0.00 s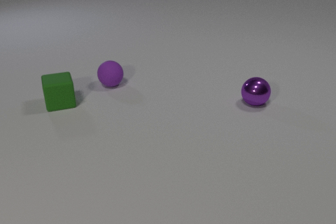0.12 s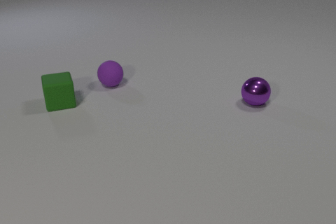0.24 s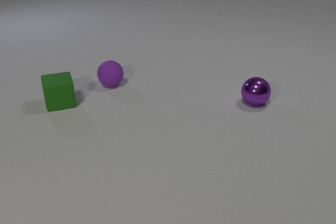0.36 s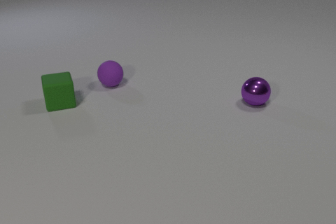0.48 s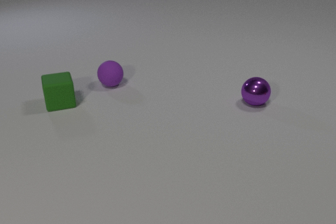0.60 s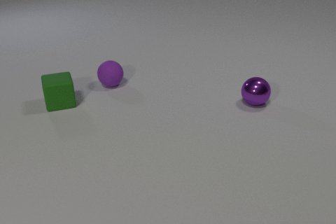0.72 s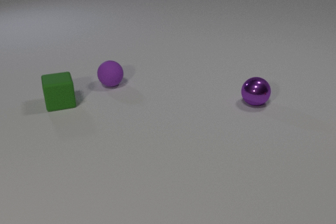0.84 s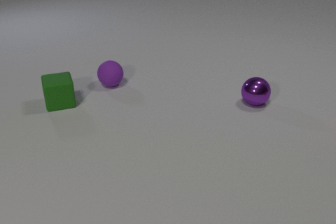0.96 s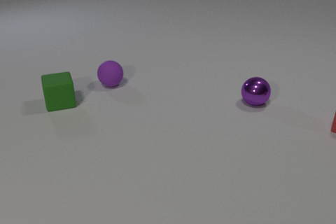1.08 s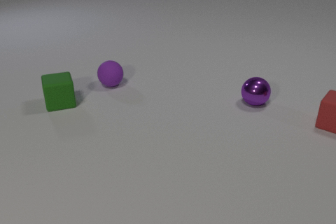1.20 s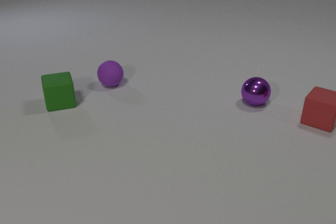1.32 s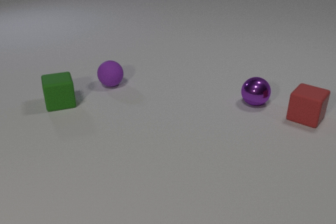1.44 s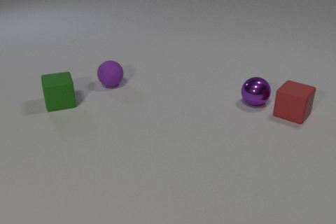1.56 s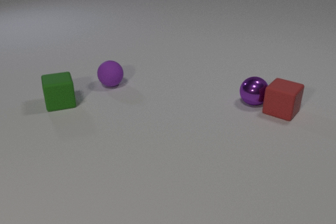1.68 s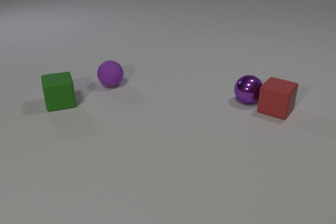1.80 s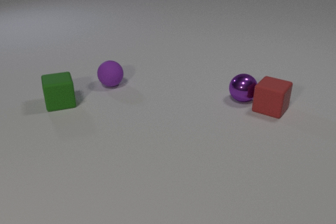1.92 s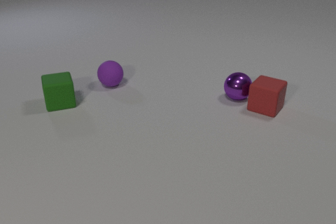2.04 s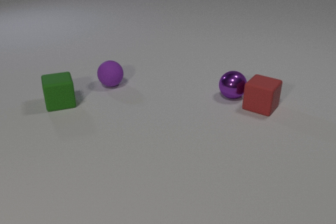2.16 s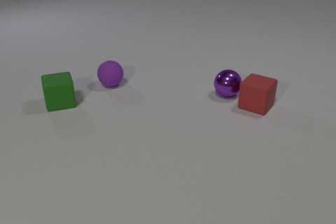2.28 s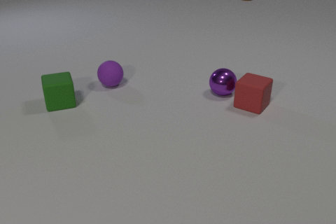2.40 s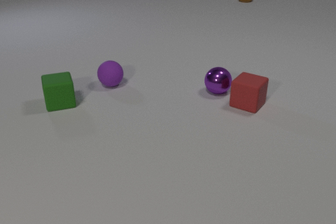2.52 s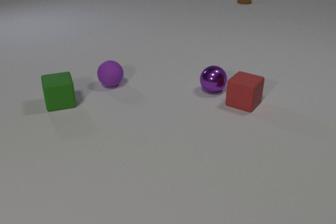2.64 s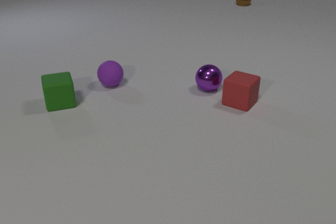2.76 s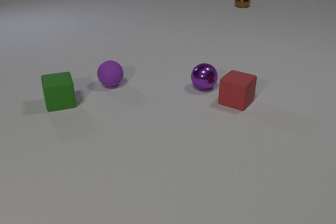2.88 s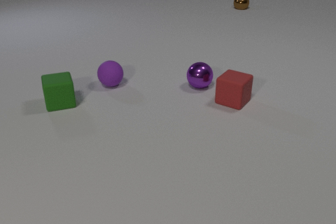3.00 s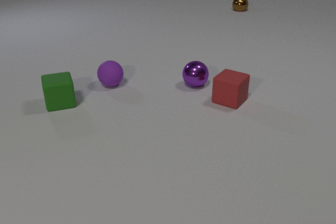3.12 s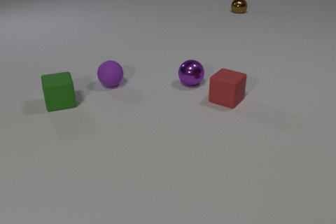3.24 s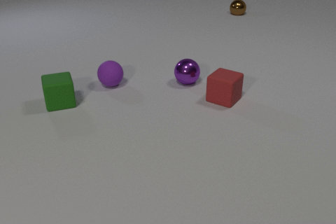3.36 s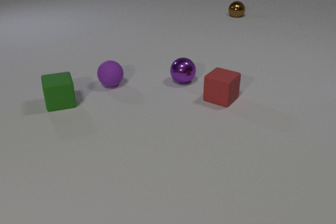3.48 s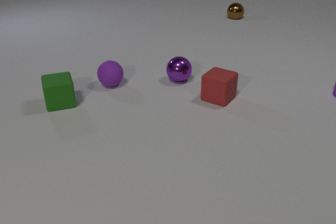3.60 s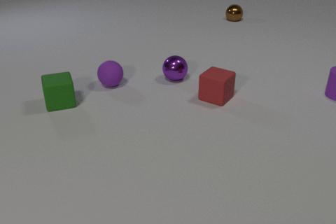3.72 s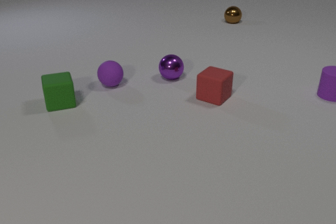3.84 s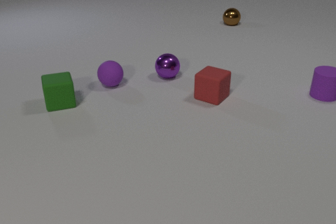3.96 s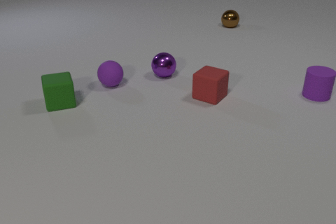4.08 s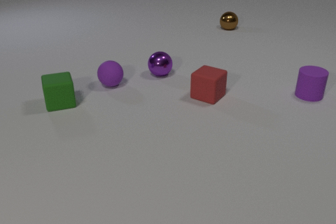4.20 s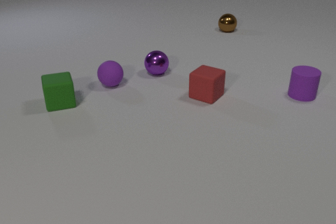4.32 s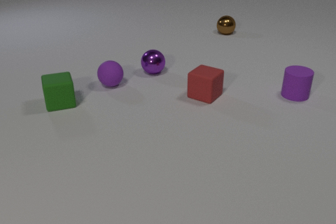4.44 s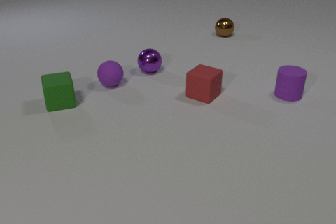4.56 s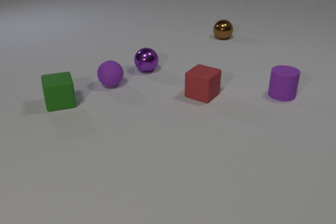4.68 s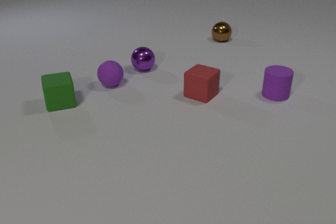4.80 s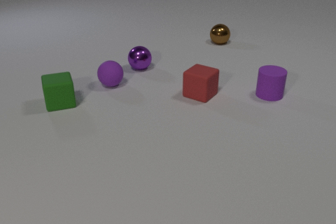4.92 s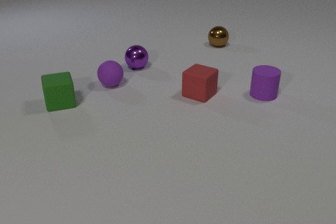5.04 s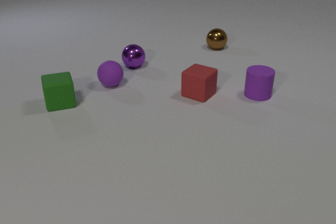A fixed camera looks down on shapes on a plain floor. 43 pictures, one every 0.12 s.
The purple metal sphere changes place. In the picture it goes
to the left.
The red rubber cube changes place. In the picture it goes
to the left.
0.00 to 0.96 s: Next to nothing moves.
0.96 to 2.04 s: The red rubber cube slides to the left. The purple metal sphere rolls to the left and away from the camera. The red rubber cube and the purple metal sphere collide.
2.04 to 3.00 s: The red rubber cube slides to the left. The purple metal sphere rolls to the left and away from the camera. The brown metal sphere comes in at the top edge, rolls toward the camera.
3.00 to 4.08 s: The red rubber cube slides to the left. The purple metal sphere rolls to the left and away from the camera. The purple rubber cylinder comes in at the right edge, slides to the left and toward the camera. The brown metal sphere rolls toward the camera.
4.08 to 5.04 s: The red rubber cube slides to the left. The purple metal sphere rolls to the left and away from the camera. The purple rubber cylinder slides to the left. The brown metal sphere rolls toward the camera.
How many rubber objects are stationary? 2.
How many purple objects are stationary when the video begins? 2.
What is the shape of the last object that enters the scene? cylinder.
